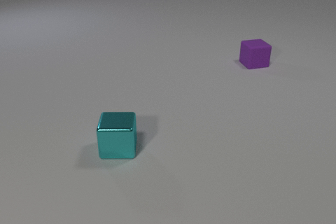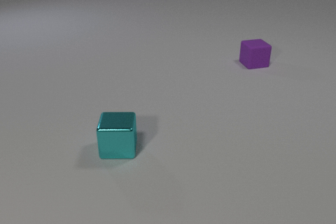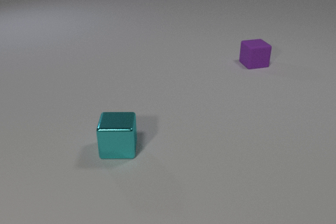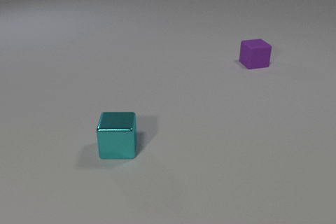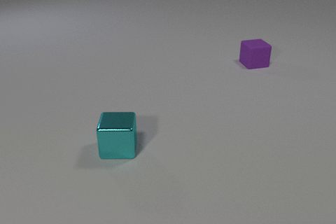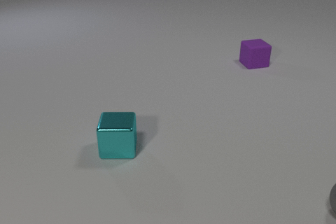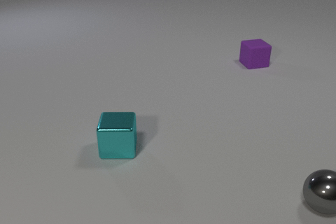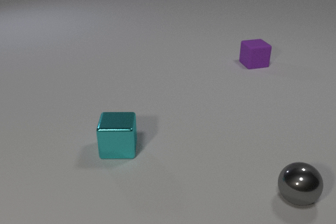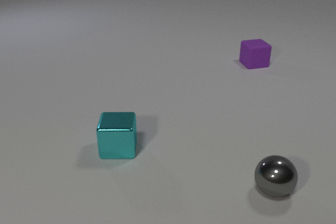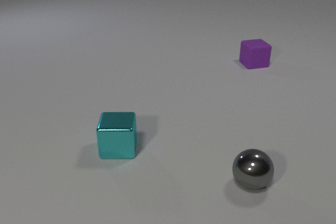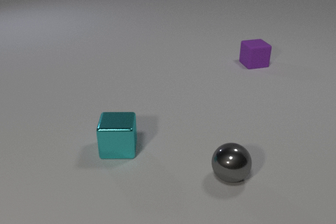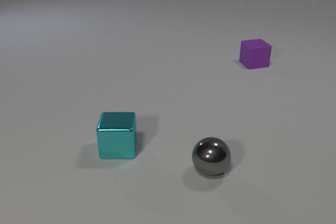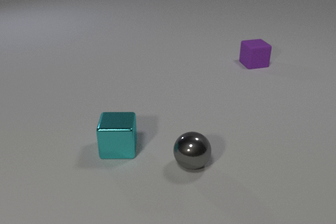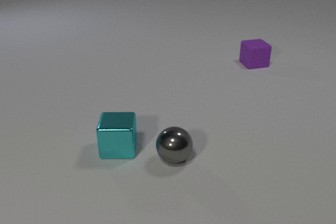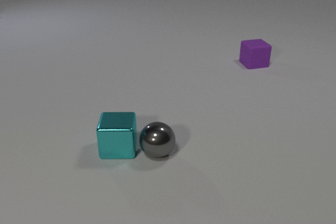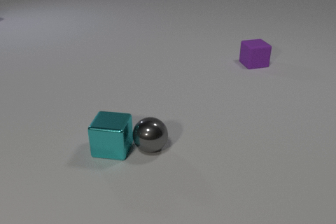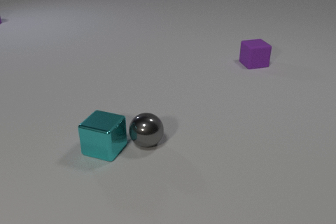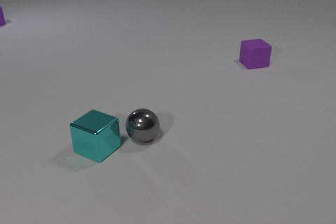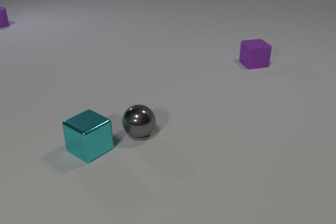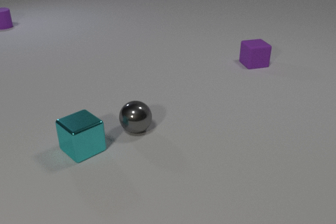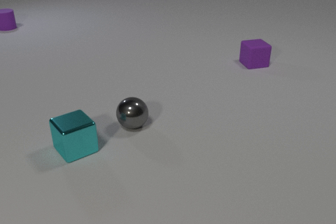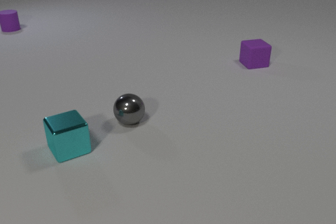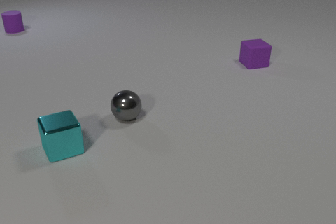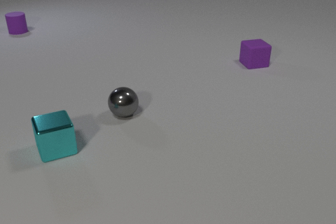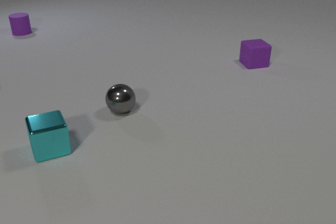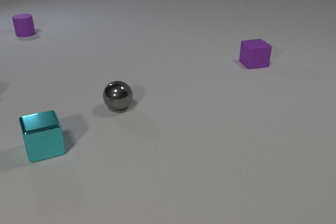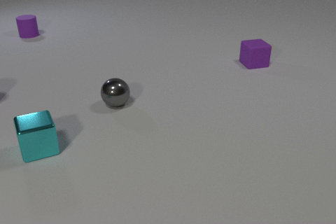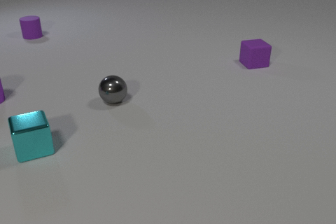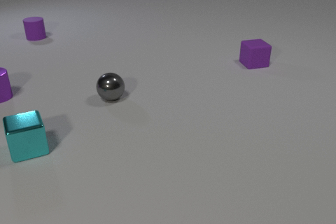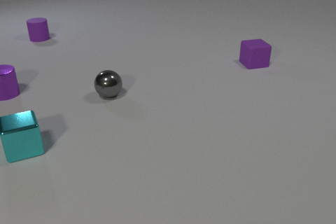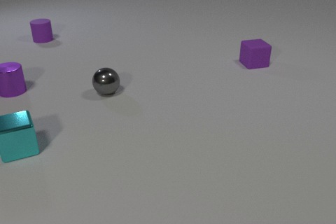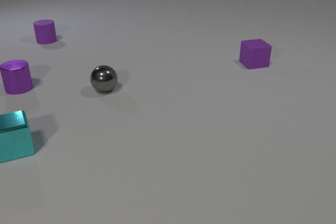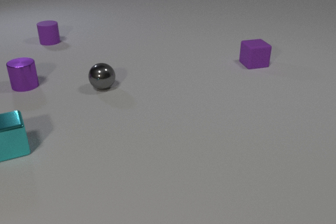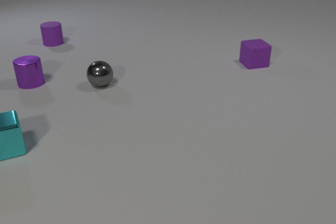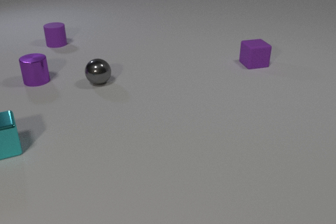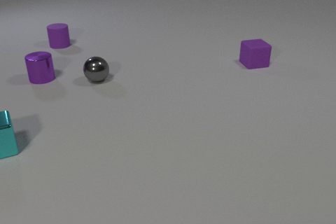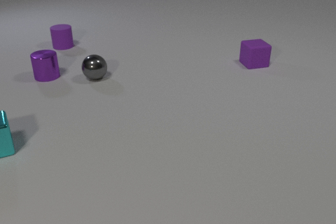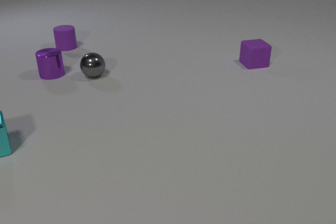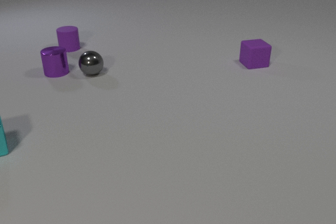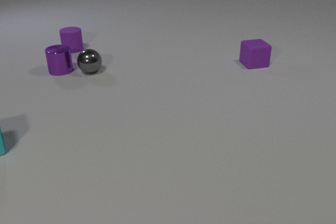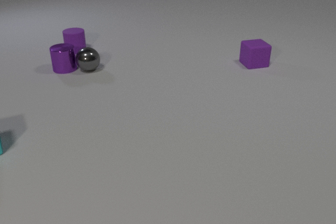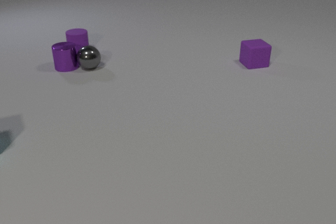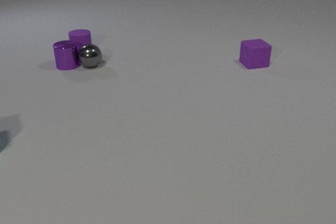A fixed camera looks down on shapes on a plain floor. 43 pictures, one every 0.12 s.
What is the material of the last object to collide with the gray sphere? metal.
How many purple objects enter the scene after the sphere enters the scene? 2.
How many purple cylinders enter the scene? 2.
0.00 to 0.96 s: The gray metal sphere comes in at the right edge, rolls to the left.
0.96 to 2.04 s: The gray metal sphere rolls to the left and away from the camera. The cyan metal cube slides to the left, spins clockwise seen from above by about 30 degrees, its near face sliding to the left. The purple rubber cylinder comes in at the left edge, slides toward the camera and to the right. The gray metal sphere and the cyan metal cube collide.
2.04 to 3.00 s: The gray metal sphere rolls away from the camera. The cyan metal cube slides to the left, spins clockwise seen from above by about 30 degrees, its near face sliding to the left. The purple rubber cylinder slides toward the camera and to the right.
3.00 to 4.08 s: The gray metal sphere rolls away from the camera. The cyan metal cube slides to the left. The purple metal cylinder comes in at the left edge, slides to the right and away from the camera. The purple rubber cylinder slides toward the camera and to the right.
4.08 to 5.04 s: The gray metal sphere rolls away from the camera. The cyan metal cube slides to the left and away from the camera, leaves at the left edge. The purple metal cylinder slides to the right and away from the camera. The purple rubber cylinder slides toward the camera and to the right. The gray metal sphere and the purple metal cylinder collide.
